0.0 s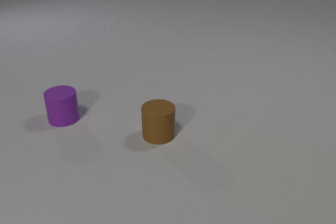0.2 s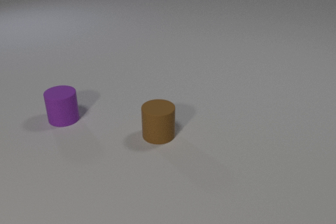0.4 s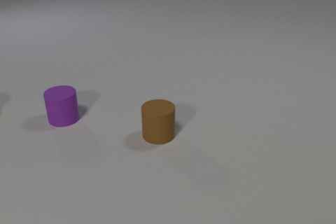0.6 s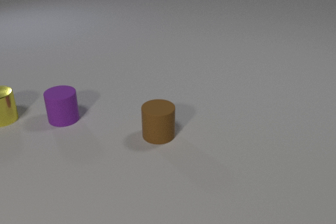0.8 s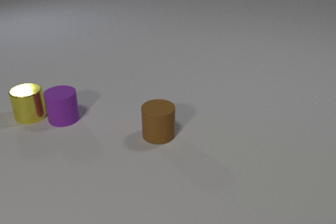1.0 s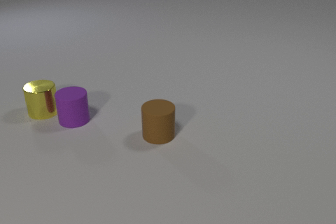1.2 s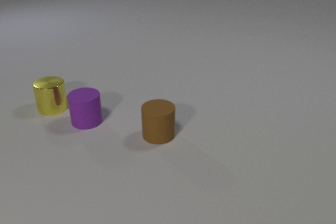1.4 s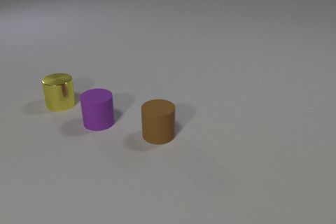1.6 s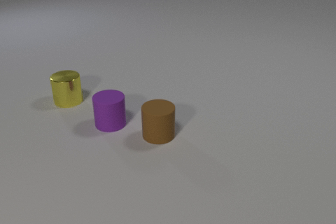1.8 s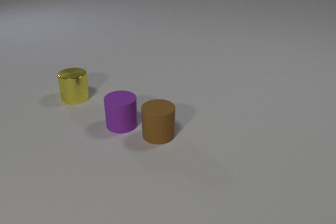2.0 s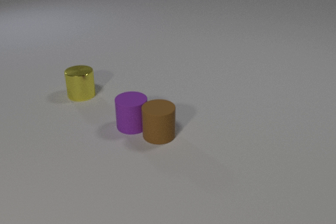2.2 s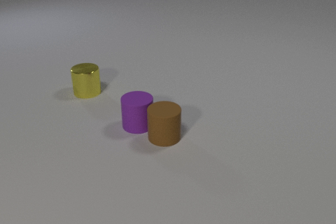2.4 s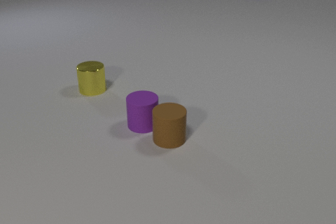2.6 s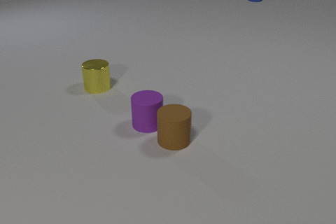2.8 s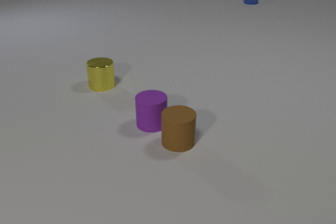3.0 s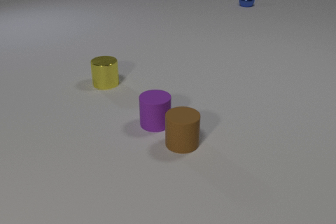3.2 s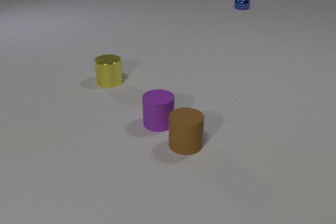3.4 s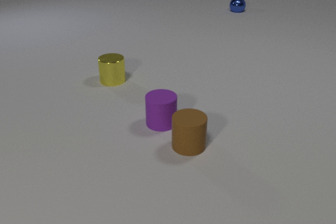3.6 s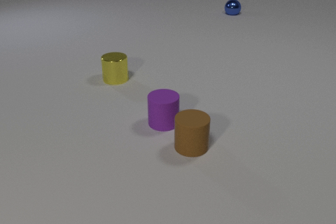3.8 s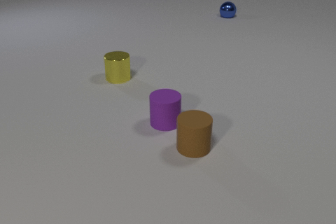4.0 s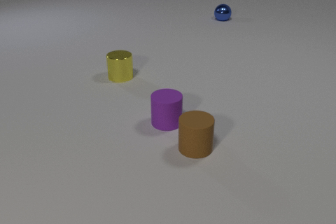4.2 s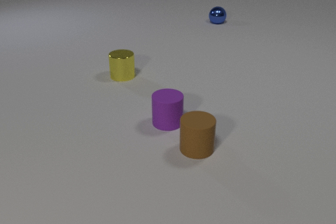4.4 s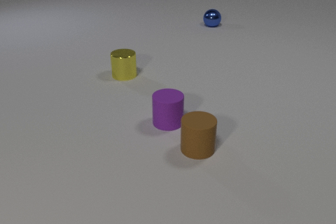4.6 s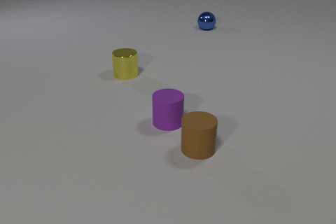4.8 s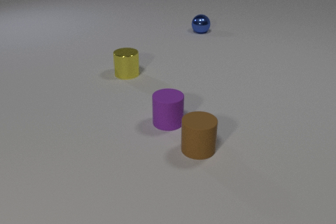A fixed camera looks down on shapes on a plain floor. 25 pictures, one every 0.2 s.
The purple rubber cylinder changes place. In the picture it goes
to the right.
The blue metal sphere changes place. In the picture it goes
toward the camera.
0.0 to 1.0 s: The yellow metal cylinder comes in at the left edge, slides to the right. The purple rubber cylinder slides to the right. The yellow metal cylinder and the purple rubber cylinder collide.
1.0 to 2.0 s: The yellow metal cylinder slides to the right and away from the camera. The purple rubber cylinder slides to the right. The purple rubber cylinder and the brown rubber cylinder collide.
2.0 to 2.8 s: The yellow metal cylinder slides to the right and away from the camera. The purple rubber cylinder slides to the right. The blue metal sphere comes in at the top edge, rolls toward the camera. The brown rubber cylinder slides to the right and toward the camera.
2.8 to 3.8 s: The yellow metal cylinder slides to the right and away from the camera. The purple rubber cylinder slides to the right. The blue metal sphere rolls toward the camera and to the left. The brown rubber cylinder slides to the right and toward the camera.
3.8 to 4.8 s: The yellow metal cylinder slides to the right and away from the camera. The blue metal sphere rolls toward the camera and to the left.
What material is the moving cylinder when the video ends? metal.
How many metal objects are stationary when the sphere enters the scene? 0.
How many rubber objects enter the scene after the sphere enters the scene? 0.
